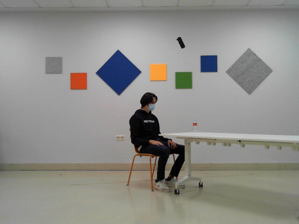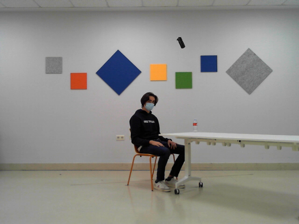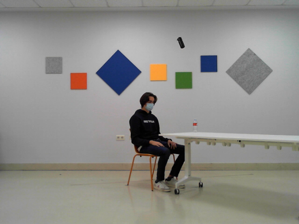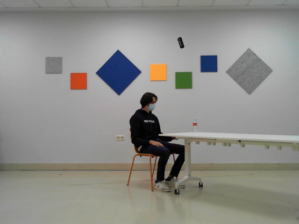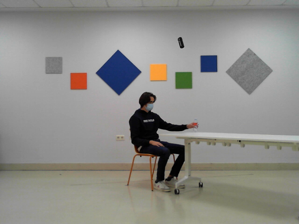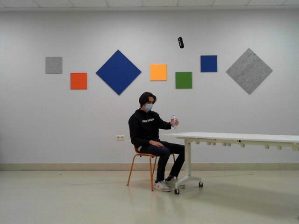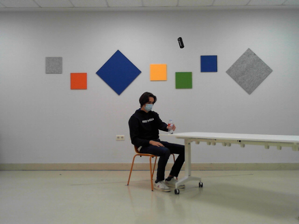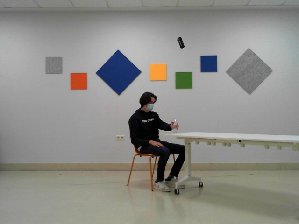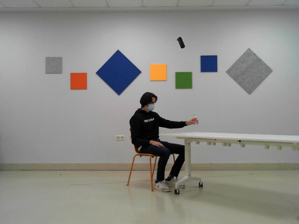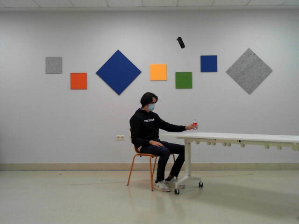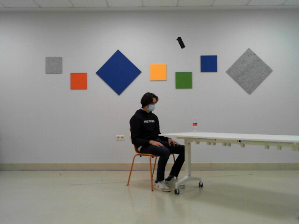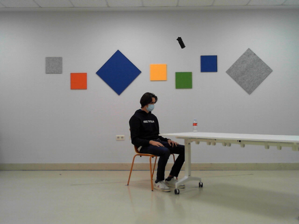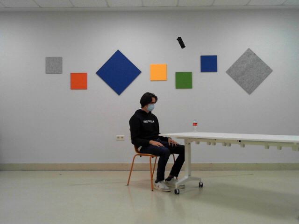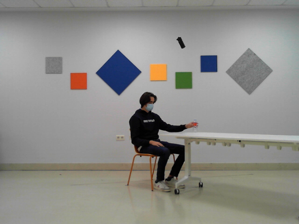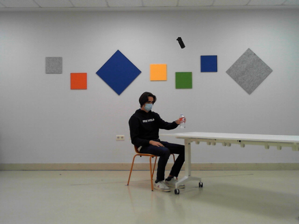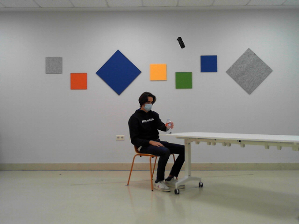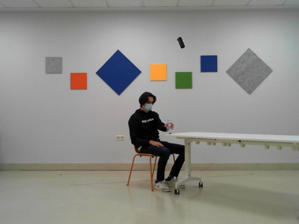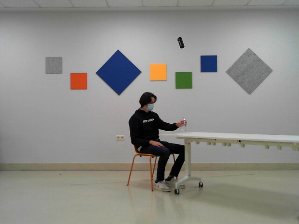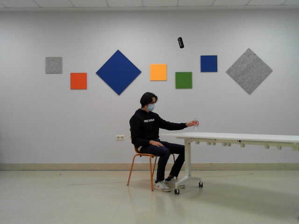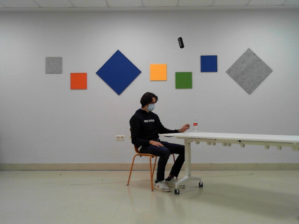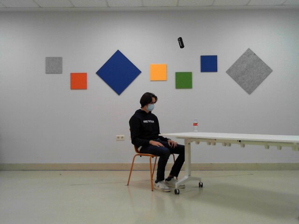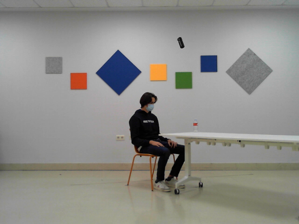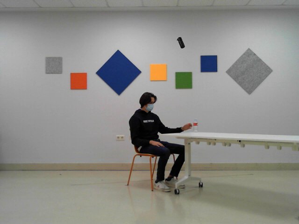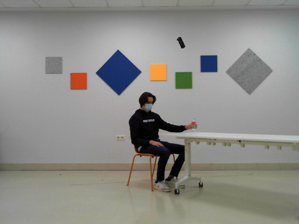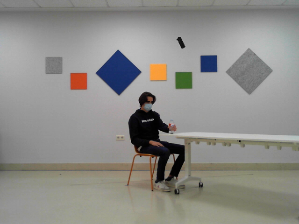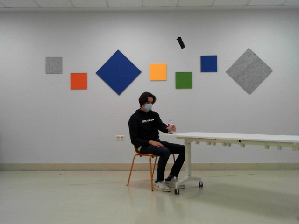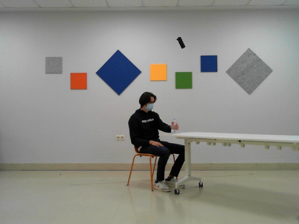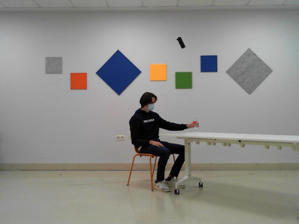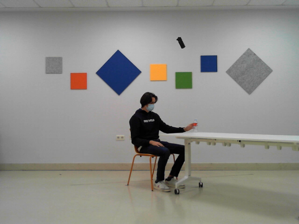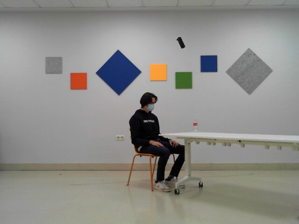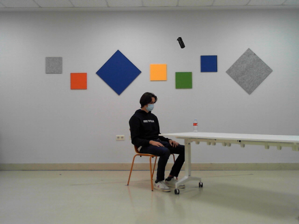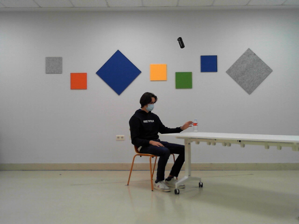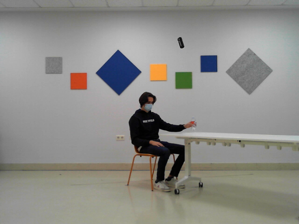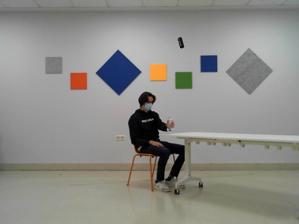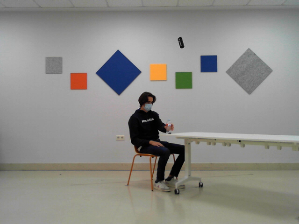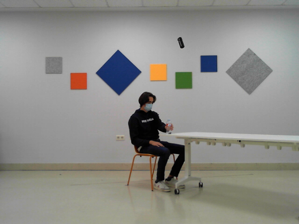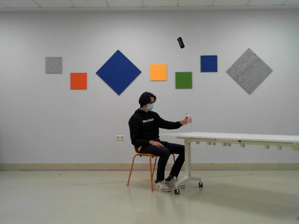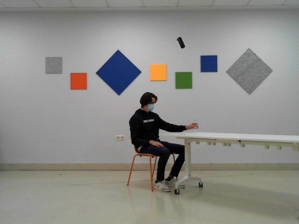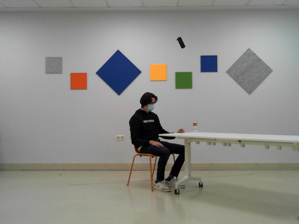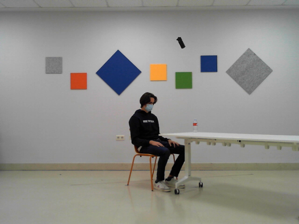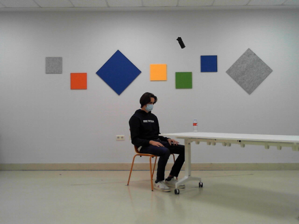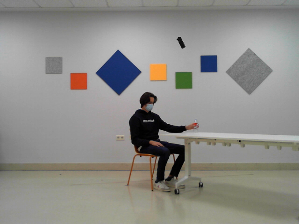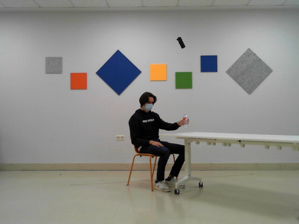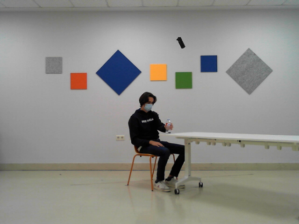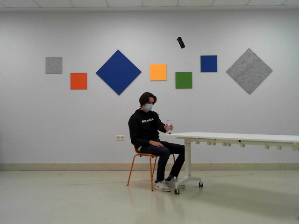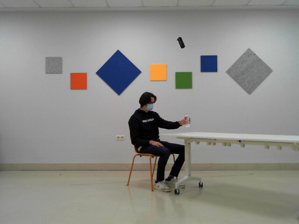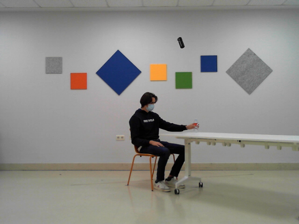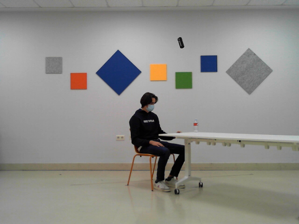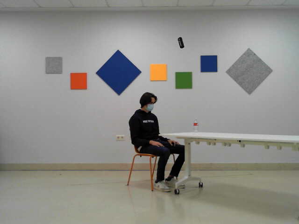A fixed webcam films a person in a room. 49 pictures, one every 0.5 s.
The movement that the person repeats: Move a bottle from side to side, left hand.
